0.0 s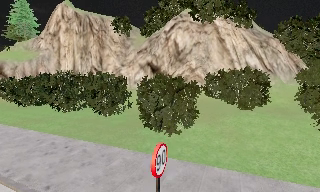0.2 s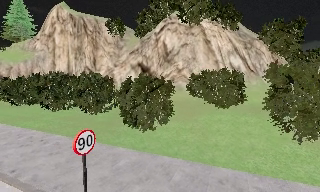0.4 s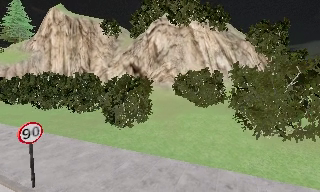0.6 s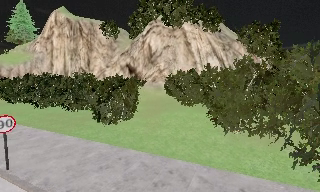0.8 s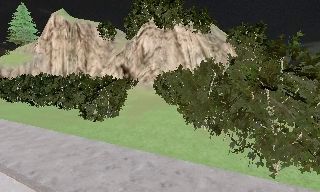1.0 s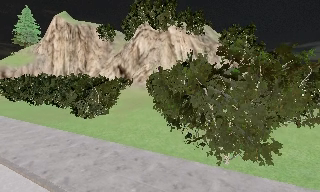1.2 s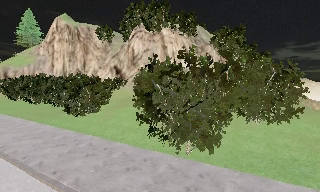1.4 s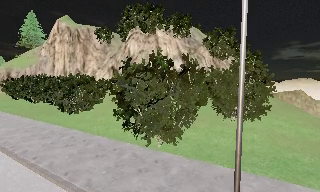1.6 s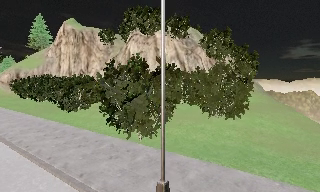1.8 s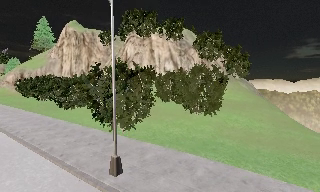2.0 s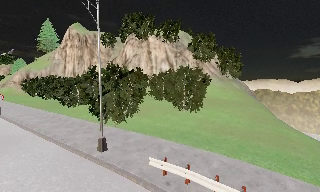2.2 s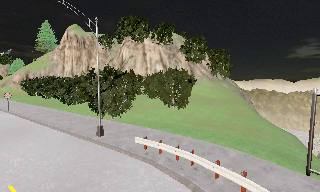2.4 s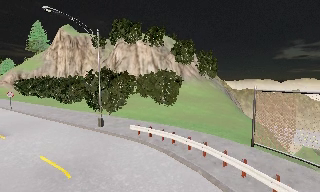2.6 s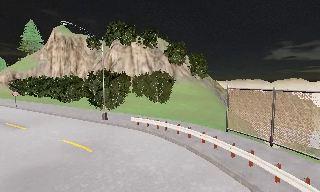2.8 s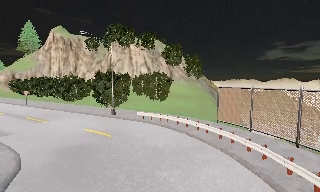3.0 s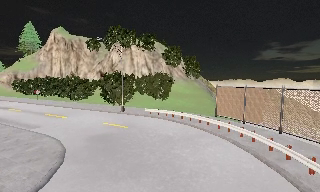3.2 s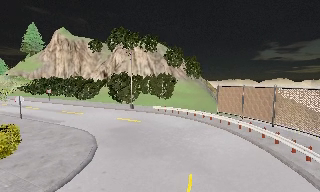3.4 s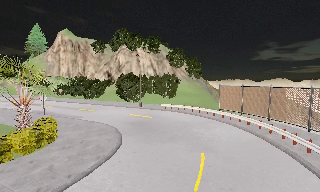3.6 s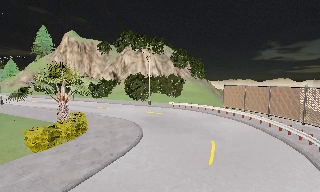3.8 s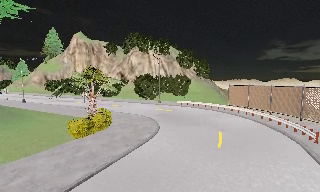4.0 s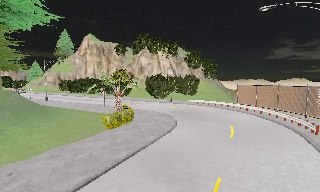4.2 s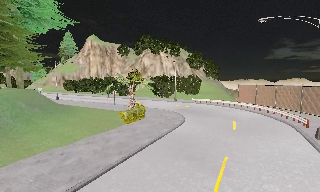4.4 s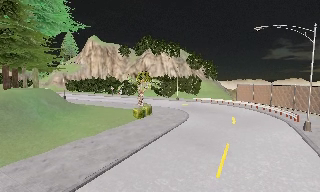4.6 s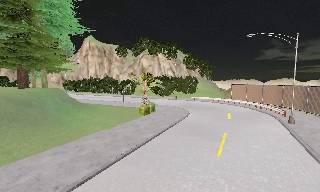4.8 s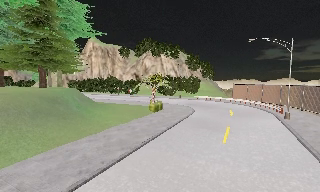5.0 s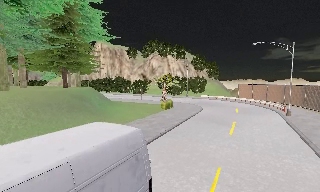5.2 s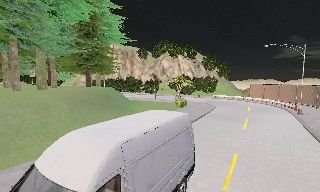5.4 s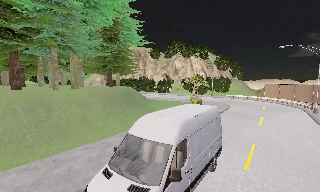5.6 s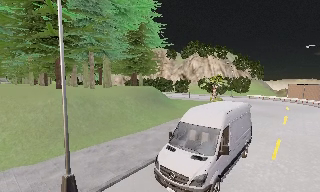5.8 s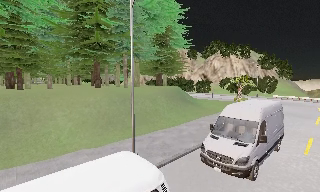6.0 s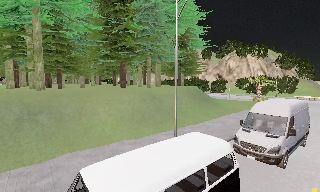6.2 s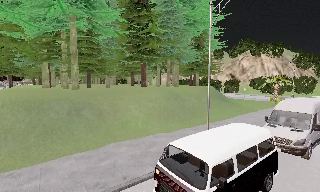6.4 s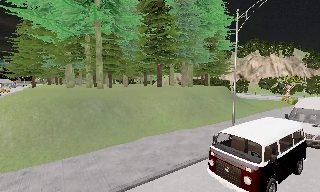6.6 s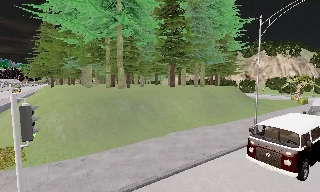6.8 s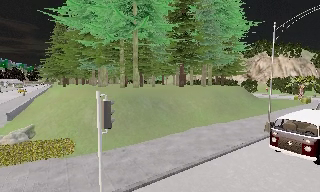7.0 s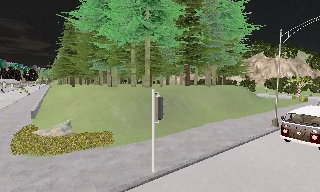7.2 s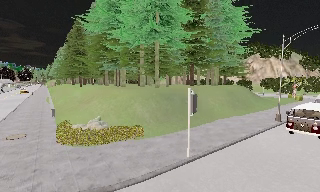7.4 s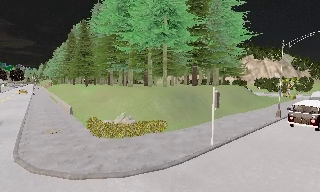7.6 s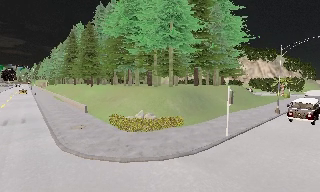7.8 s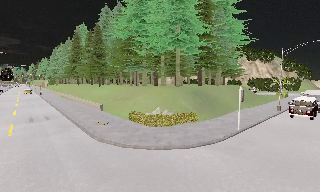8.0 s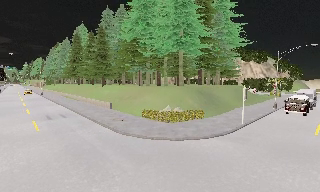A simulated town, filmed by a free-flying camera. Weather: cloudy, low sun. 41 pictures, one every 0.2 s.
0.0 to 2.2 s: The camera travels to its right and backward, about 25 m, so close, fixed things drift to the left.
2.2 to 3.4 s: The camera travels backward, about 13 m, so what stands in front gets smaller.
3.4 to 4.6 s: The camera travels backward and to its left, about 12 m, so what stands in front gets smaller.
4.6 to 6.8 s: The scene slides to the right, as the camera pans about 30 degrees to its left. It travels backward and to its left, about 19 m.
6.8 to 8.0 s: The camera travels to its left and backward, about 13 m, so close, fixed things drift to the right.
The film runs backward here.
